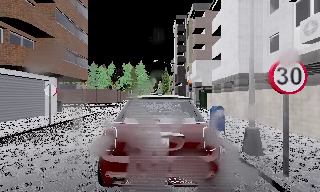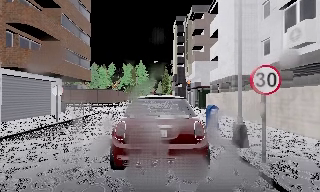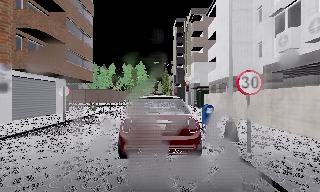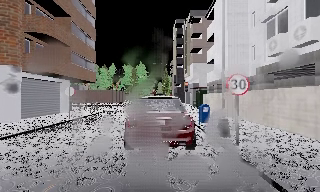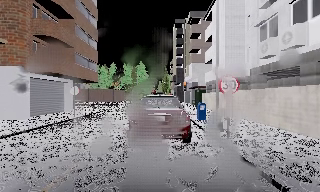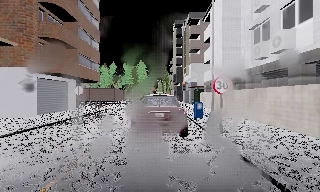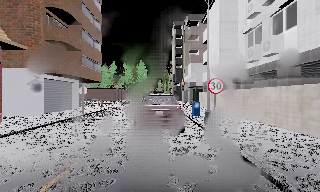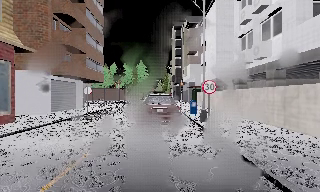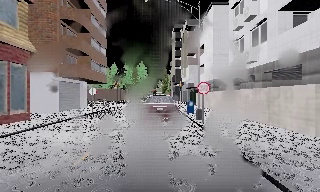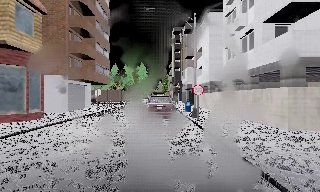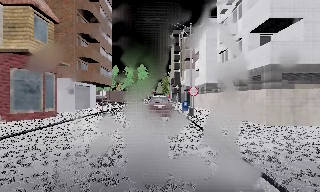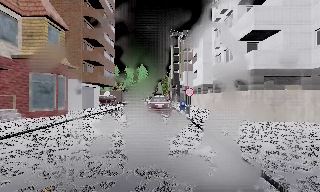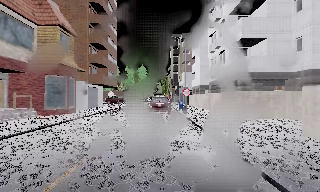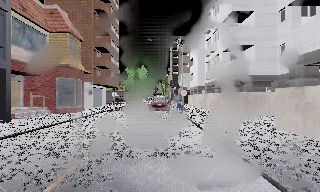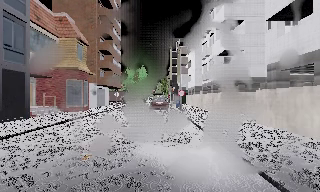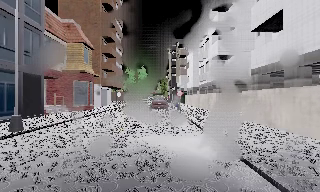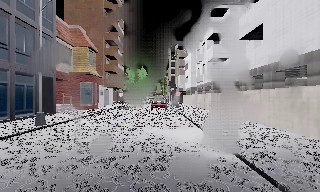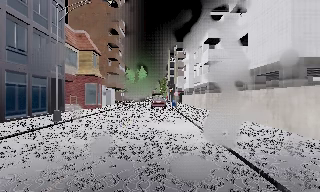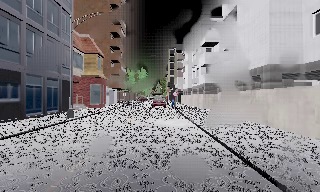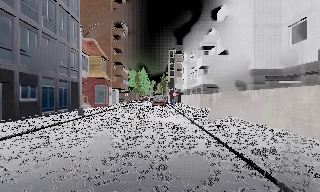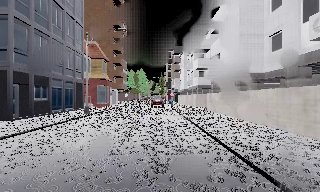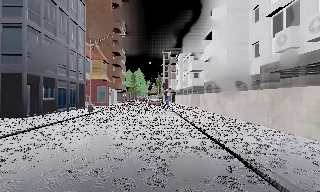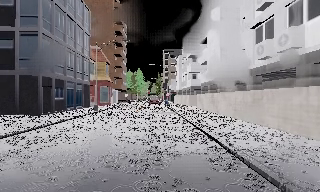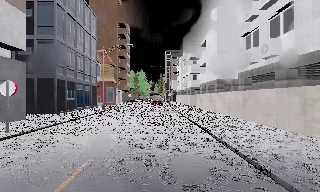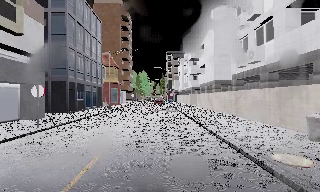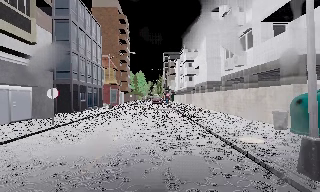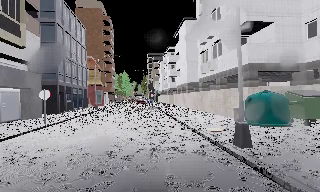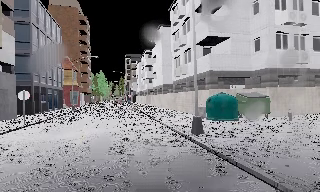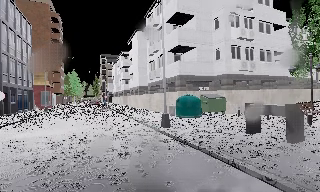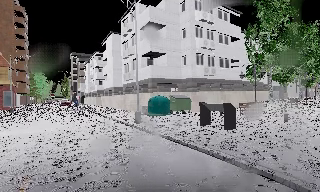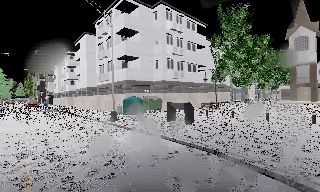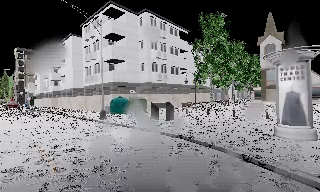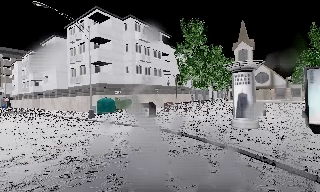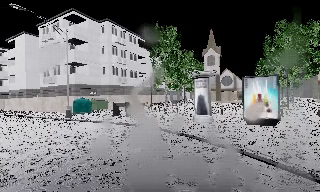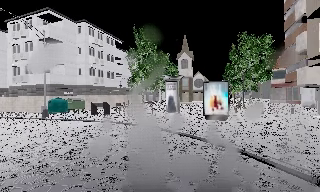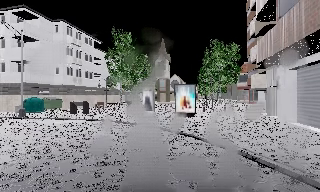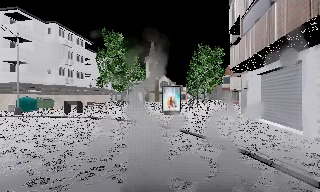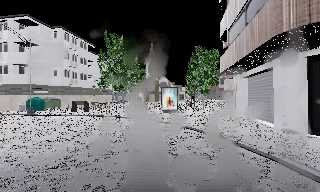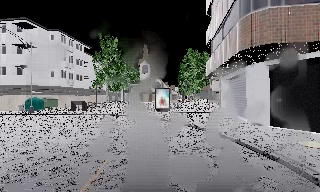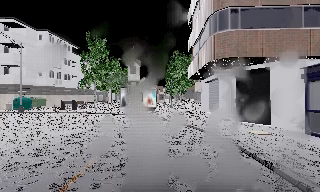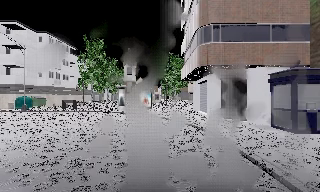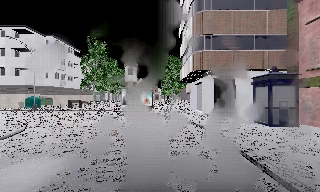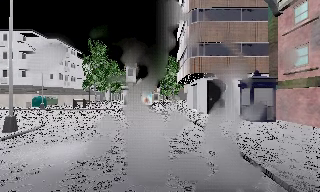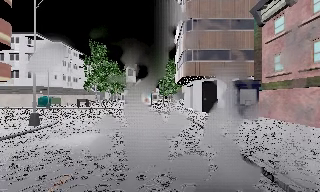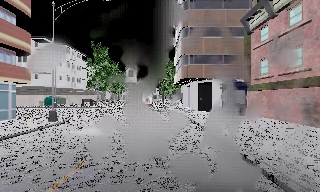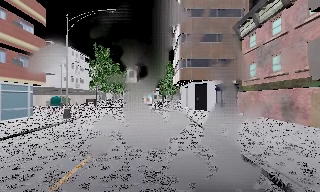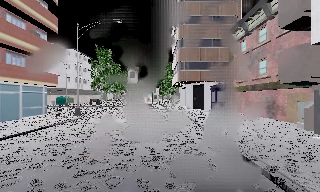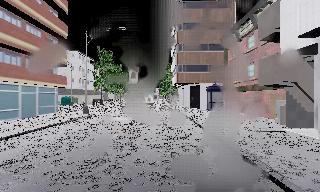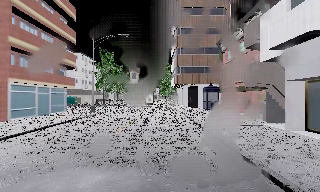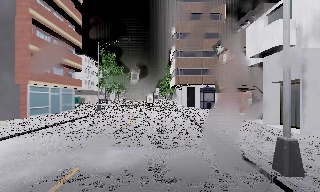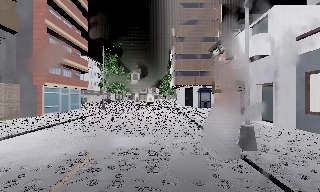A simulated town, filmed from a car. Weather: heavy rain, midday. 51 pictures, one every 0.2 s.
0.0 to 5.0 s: The camera travels backward, about 30 m, so what stands in front gets smaller. It gains speed.
5.0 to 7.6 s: The scene slides to the left, as the camera pans about 80 degrees to its right. It travels backward, about 19 m.
7.6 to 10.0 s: The camera travels backward, about 18 m, so what stands in front gets smaller.
The film runs backward here.
